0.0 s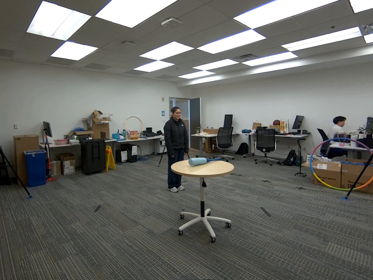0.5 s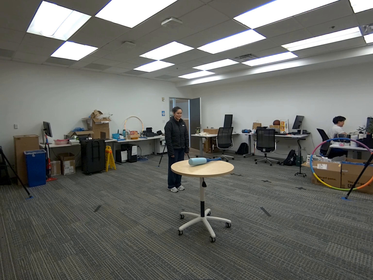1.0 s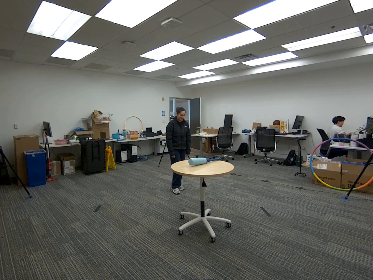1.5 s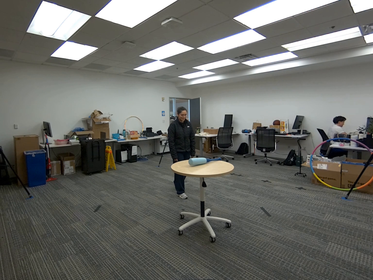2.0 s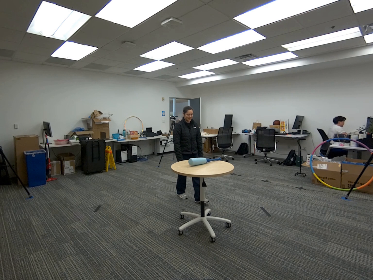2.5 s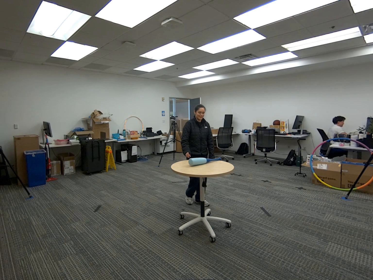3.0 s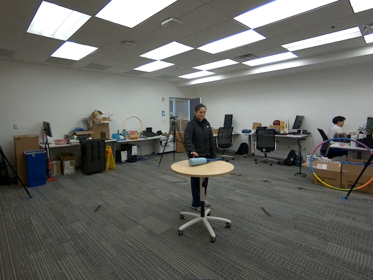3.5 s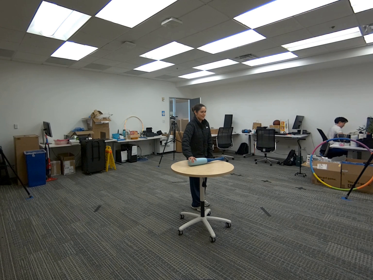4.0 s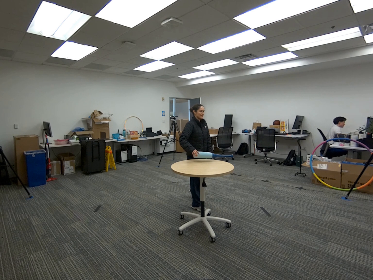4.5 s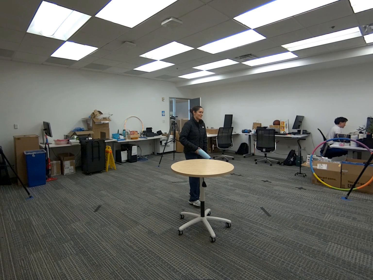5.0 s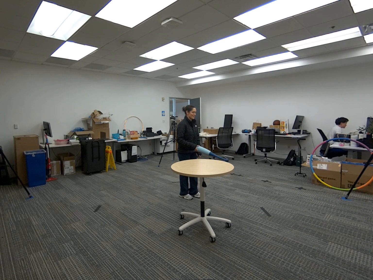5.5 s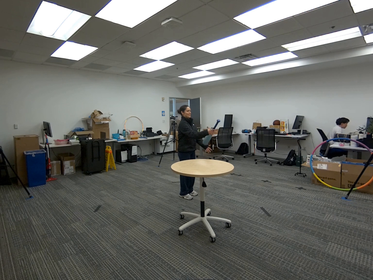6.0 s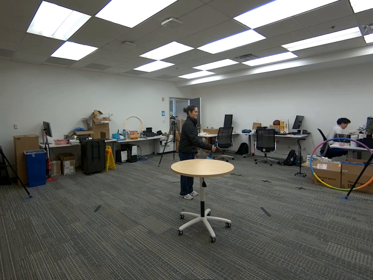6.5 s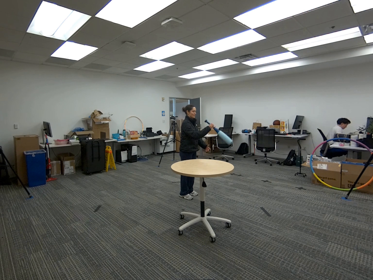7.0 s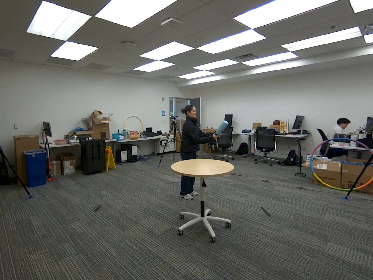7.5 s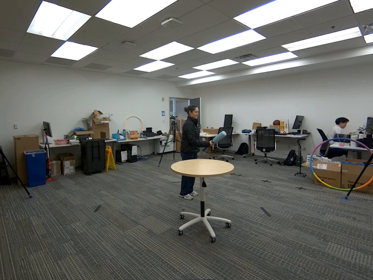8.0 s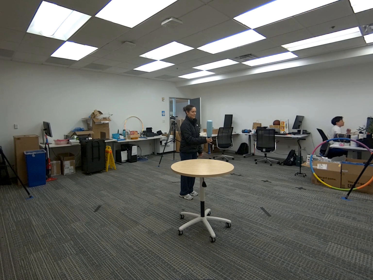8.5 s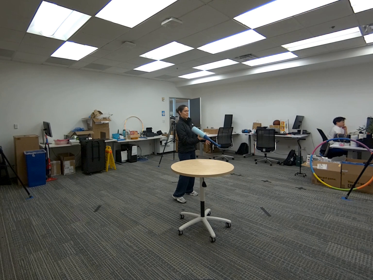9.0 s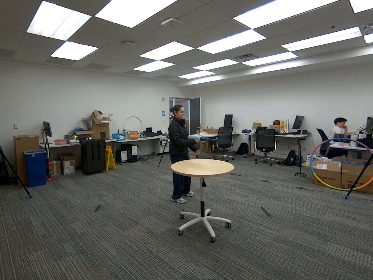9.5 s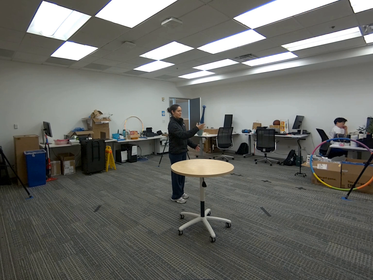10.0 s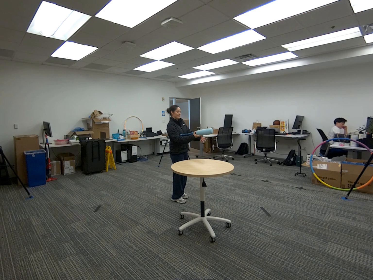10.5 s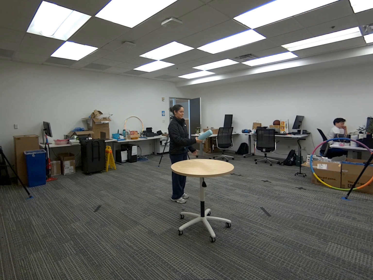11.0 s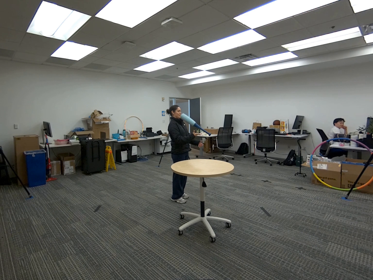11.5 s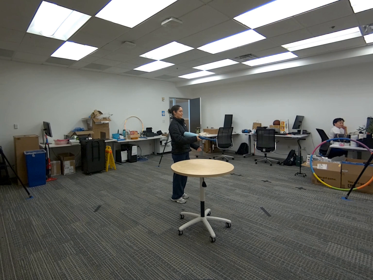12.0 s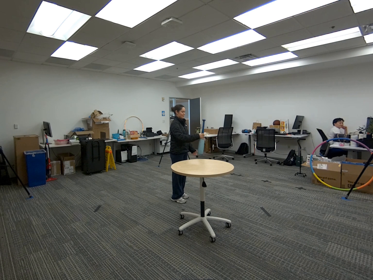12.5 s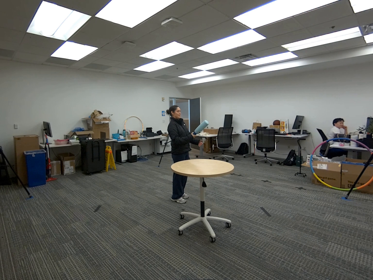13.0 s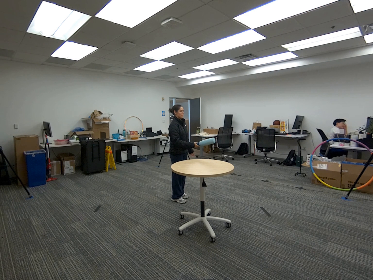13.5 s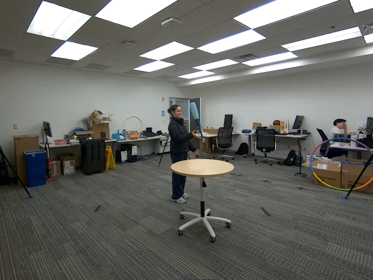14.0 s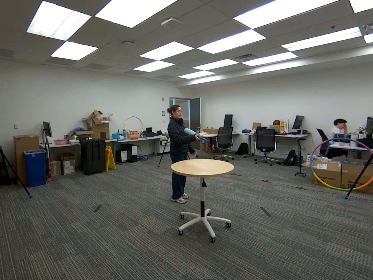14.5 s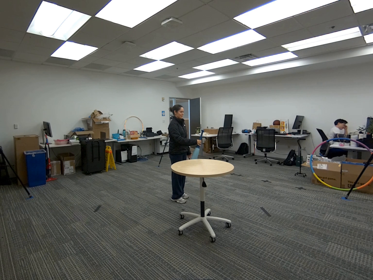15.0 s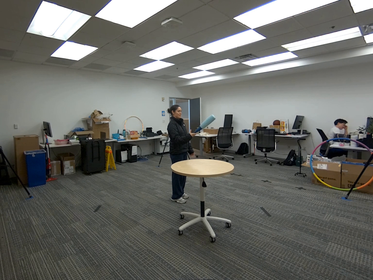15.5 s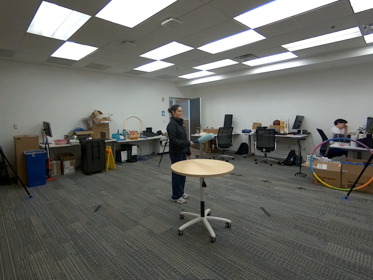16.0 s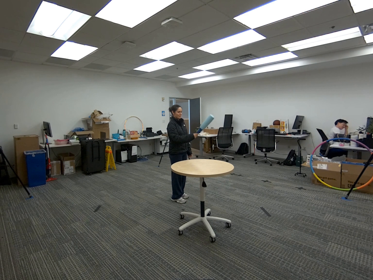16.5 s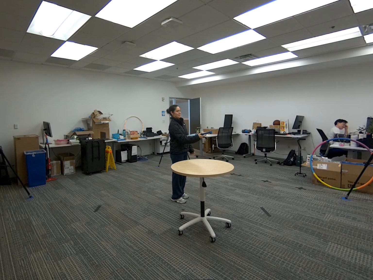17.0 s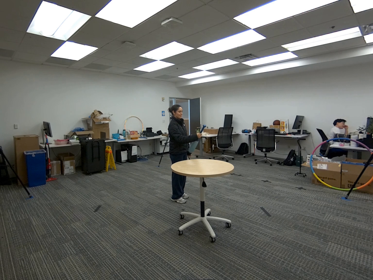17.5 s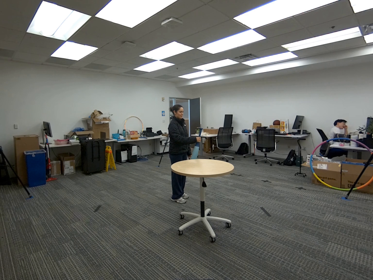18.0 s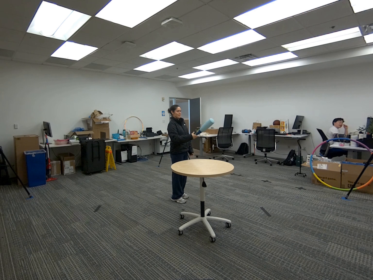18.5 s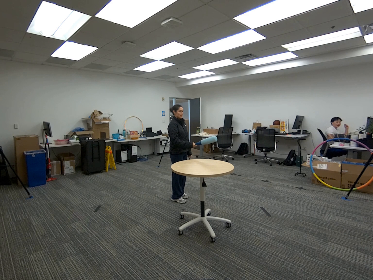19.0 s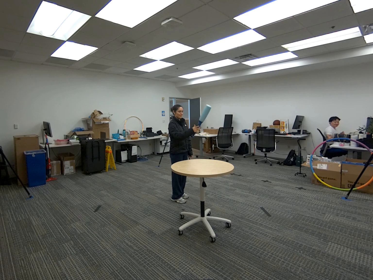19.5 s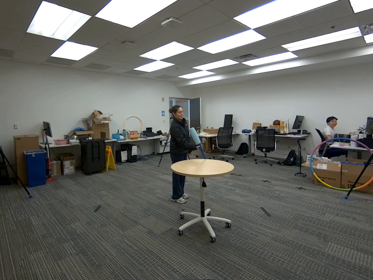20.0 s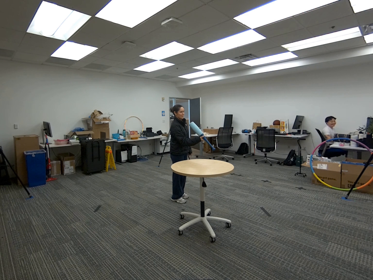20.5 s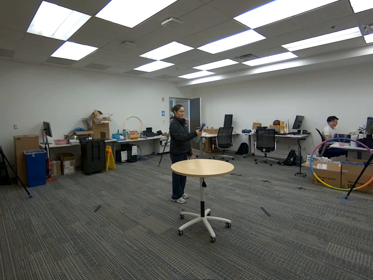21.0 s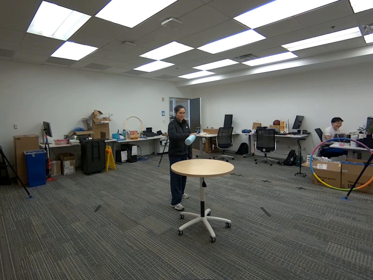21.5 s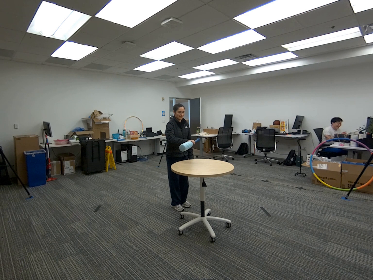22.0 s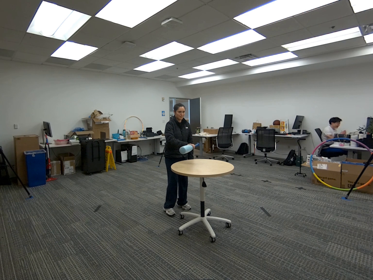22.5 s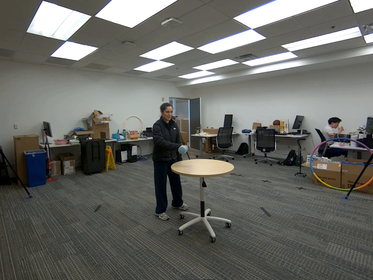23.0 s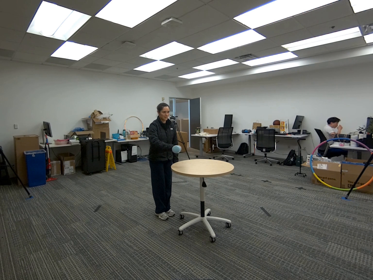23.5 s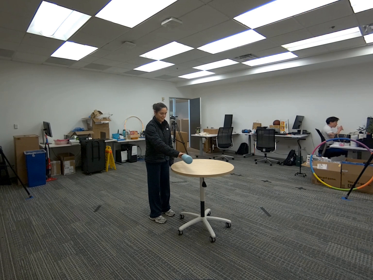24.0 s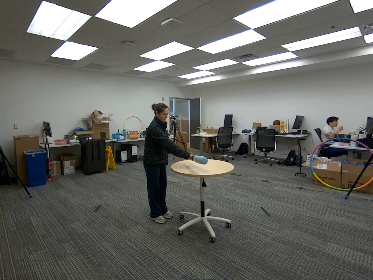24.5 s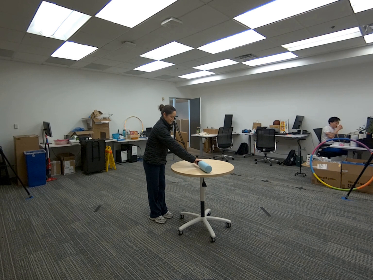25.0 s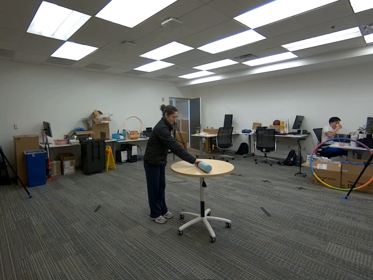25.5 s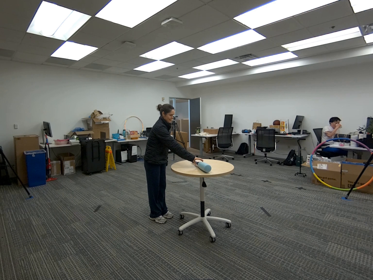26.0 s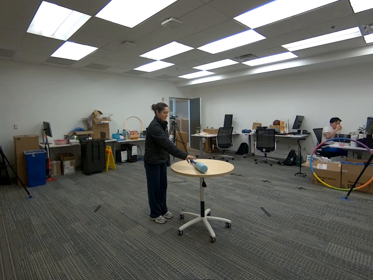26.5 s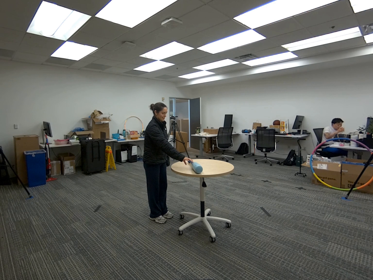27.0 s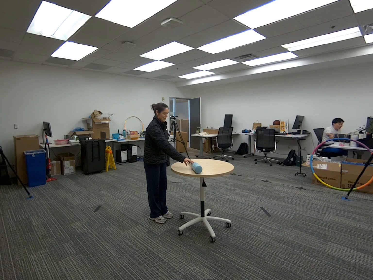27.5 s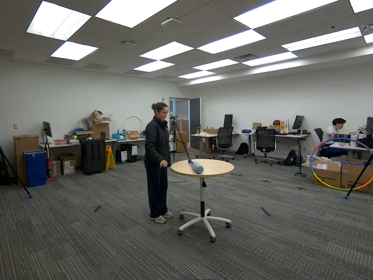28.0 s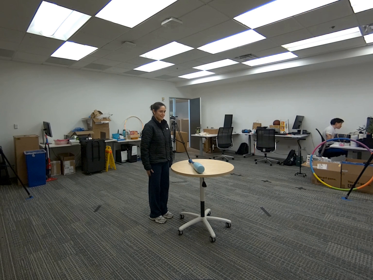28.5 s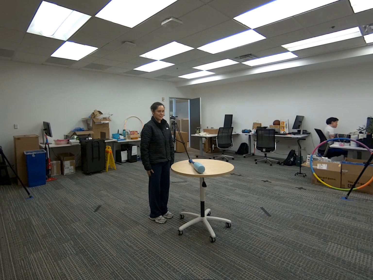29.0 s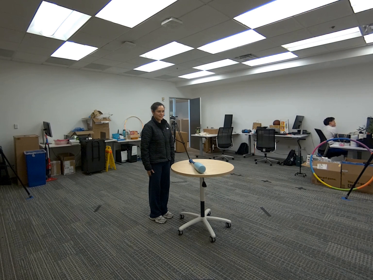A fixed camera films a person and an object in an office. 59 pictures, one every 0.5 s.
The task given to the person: Walk over to the baseball bat and on the round table and grasp the base ball using one hand. Flip the baseball bat in the air and catch it with the same hand. Proceed to repeat once more and then place on the round table when complete.
